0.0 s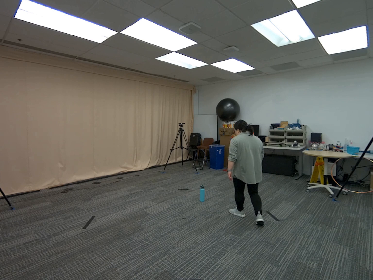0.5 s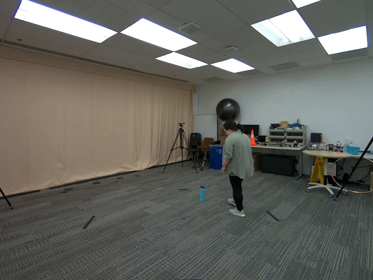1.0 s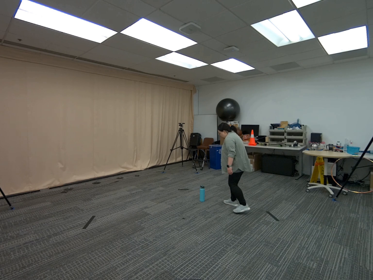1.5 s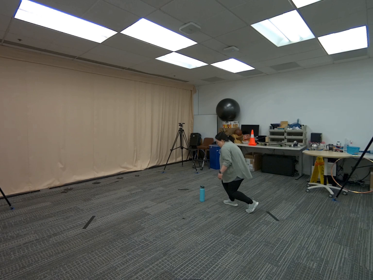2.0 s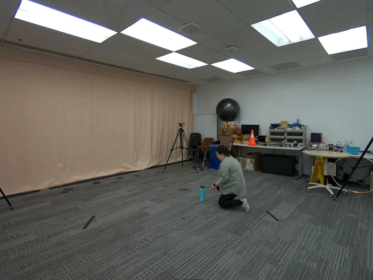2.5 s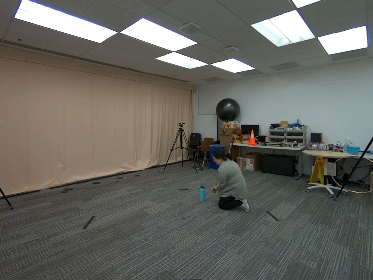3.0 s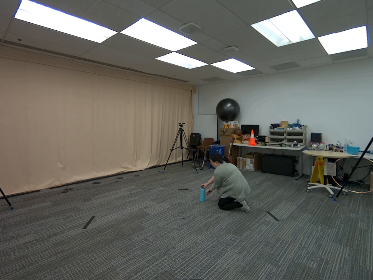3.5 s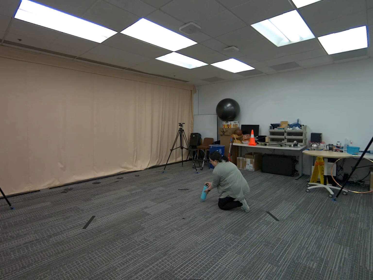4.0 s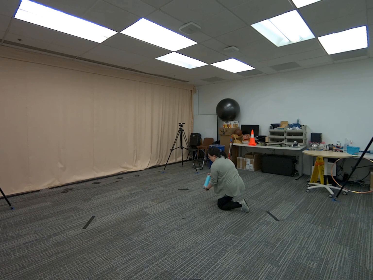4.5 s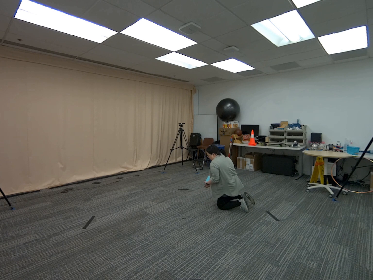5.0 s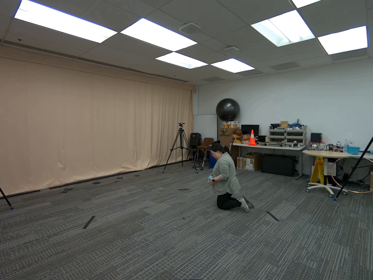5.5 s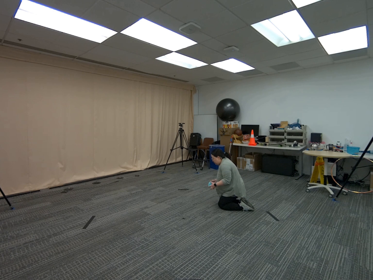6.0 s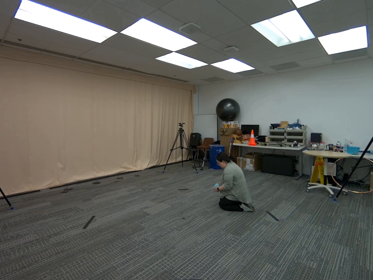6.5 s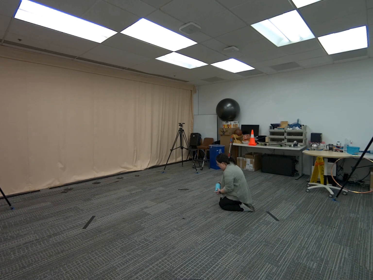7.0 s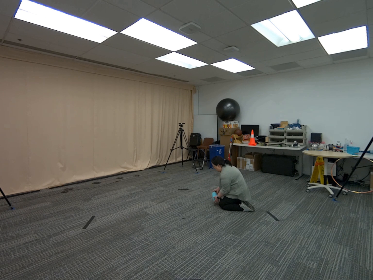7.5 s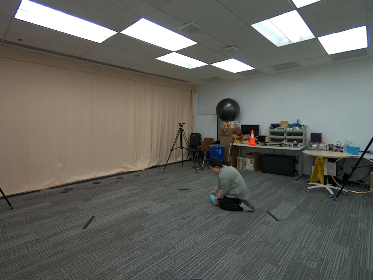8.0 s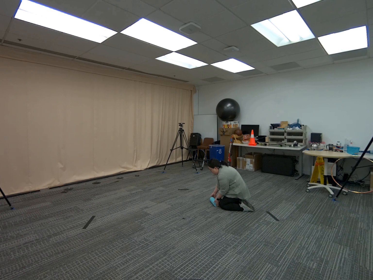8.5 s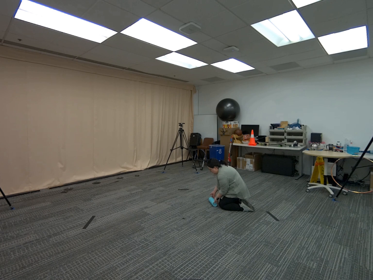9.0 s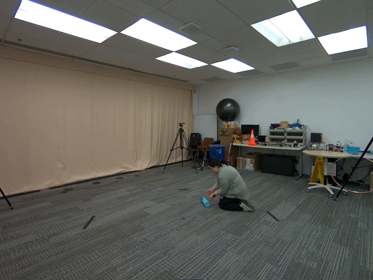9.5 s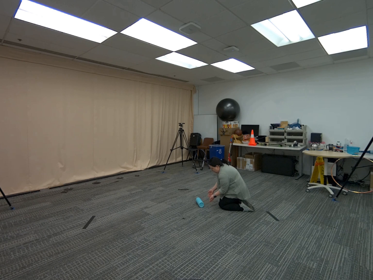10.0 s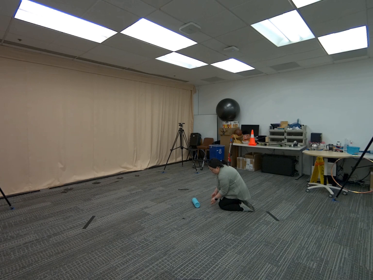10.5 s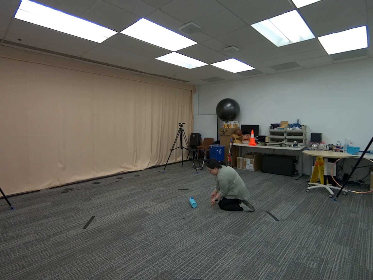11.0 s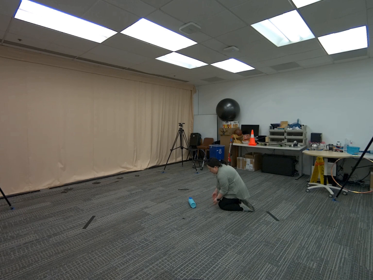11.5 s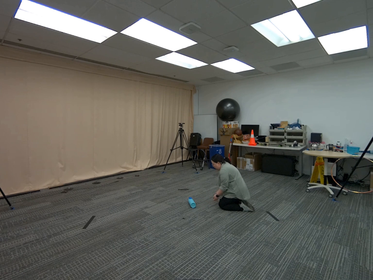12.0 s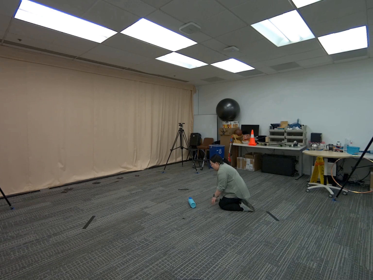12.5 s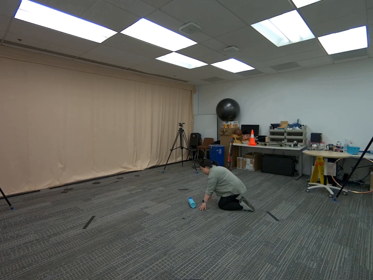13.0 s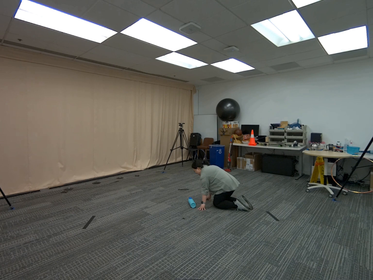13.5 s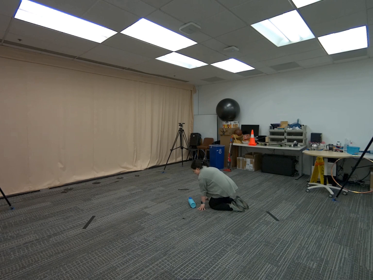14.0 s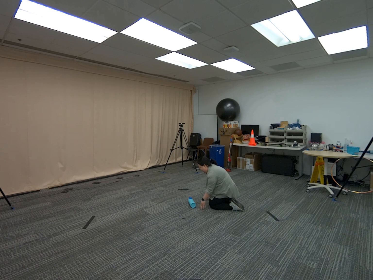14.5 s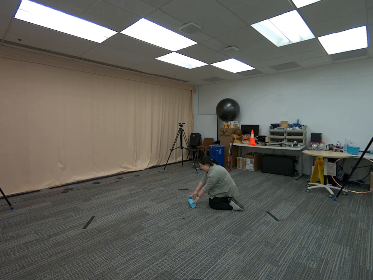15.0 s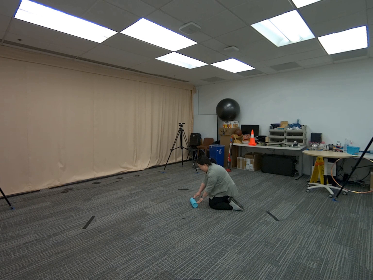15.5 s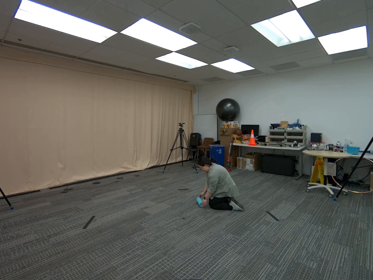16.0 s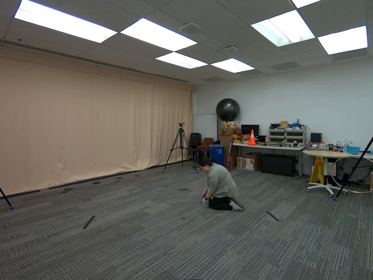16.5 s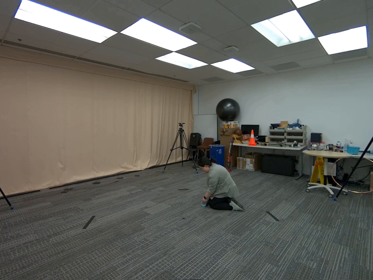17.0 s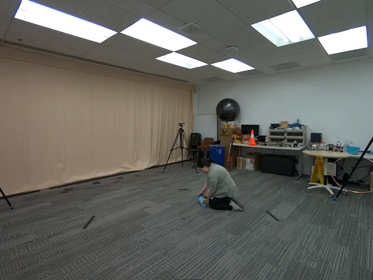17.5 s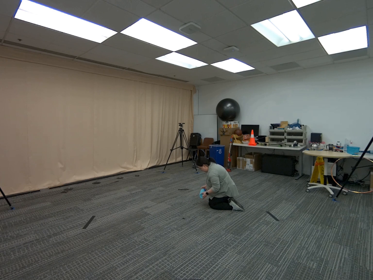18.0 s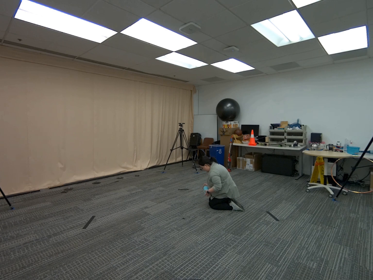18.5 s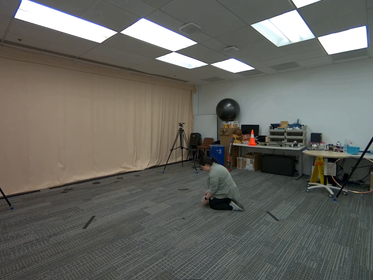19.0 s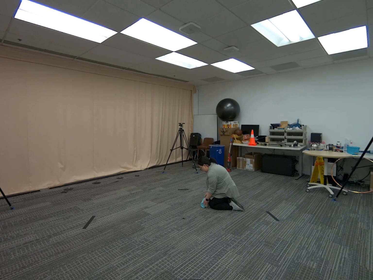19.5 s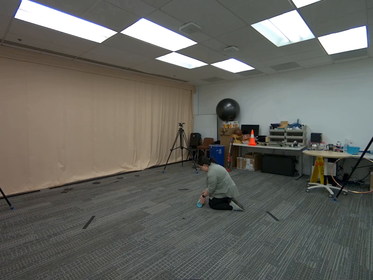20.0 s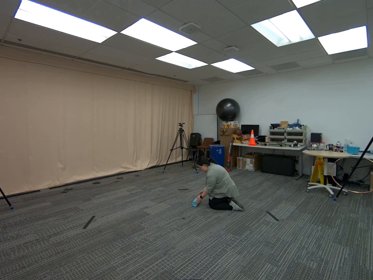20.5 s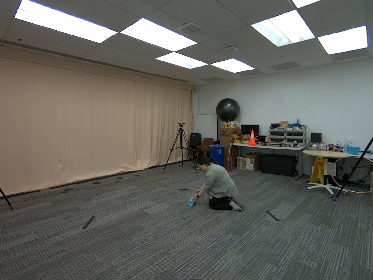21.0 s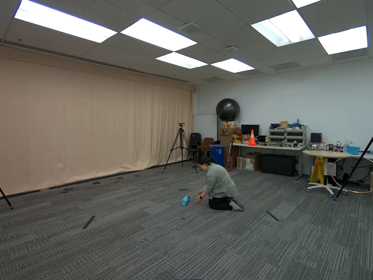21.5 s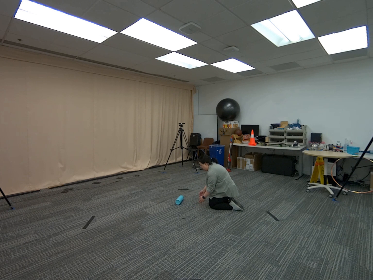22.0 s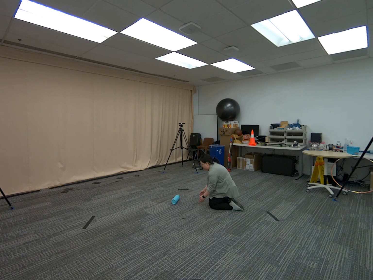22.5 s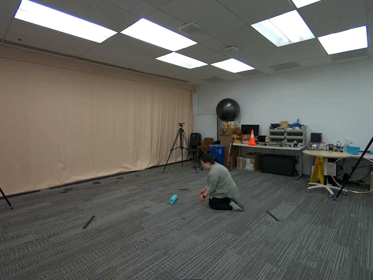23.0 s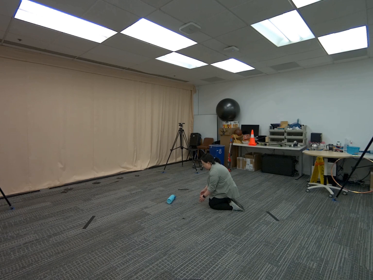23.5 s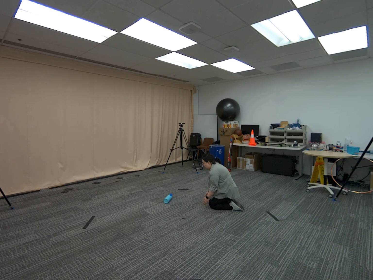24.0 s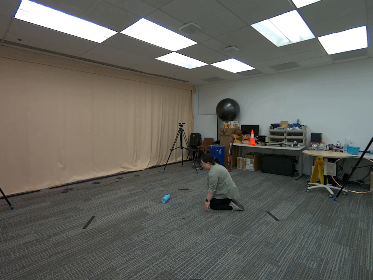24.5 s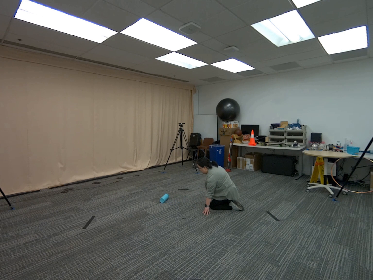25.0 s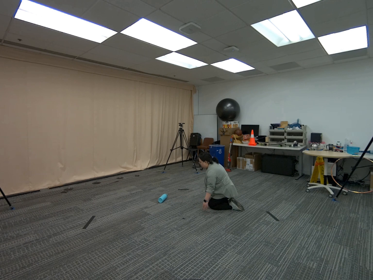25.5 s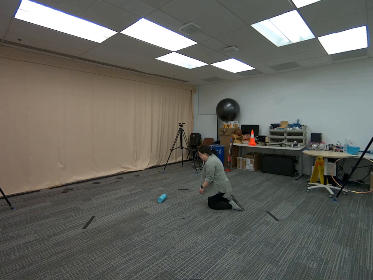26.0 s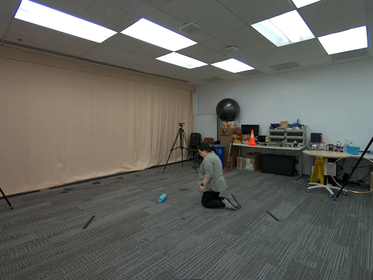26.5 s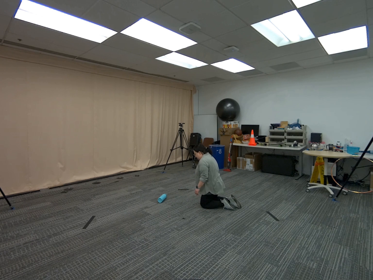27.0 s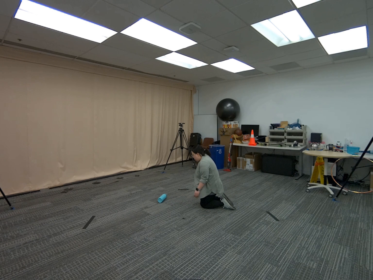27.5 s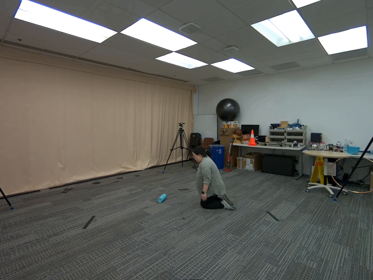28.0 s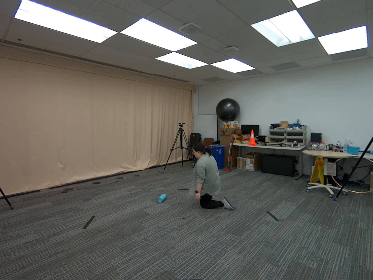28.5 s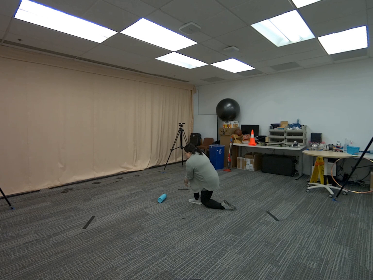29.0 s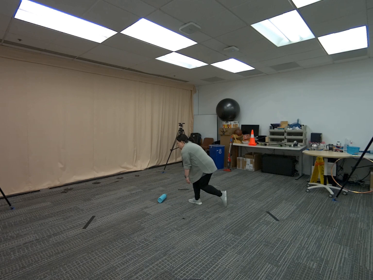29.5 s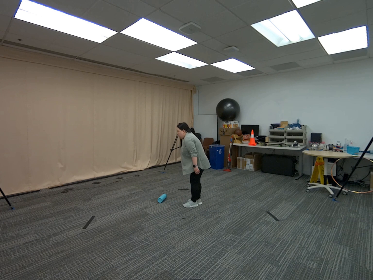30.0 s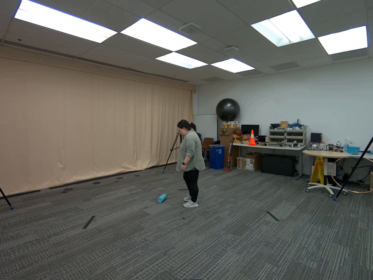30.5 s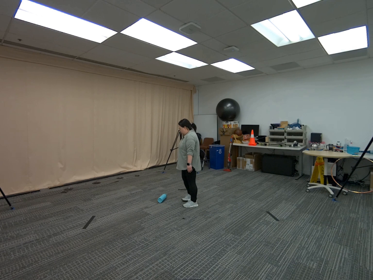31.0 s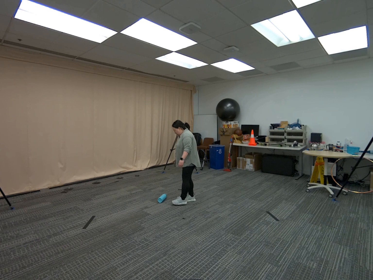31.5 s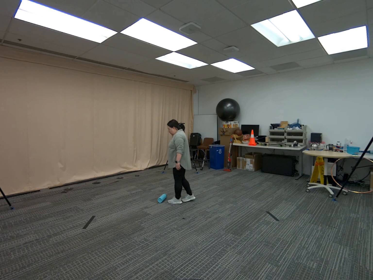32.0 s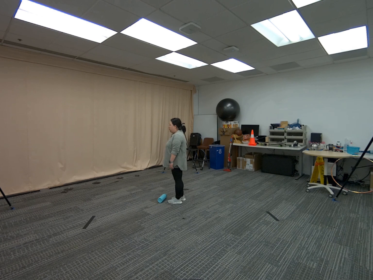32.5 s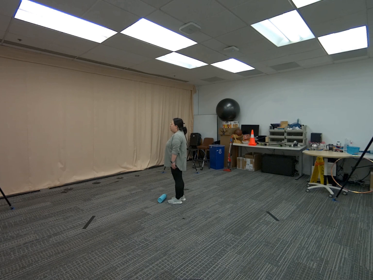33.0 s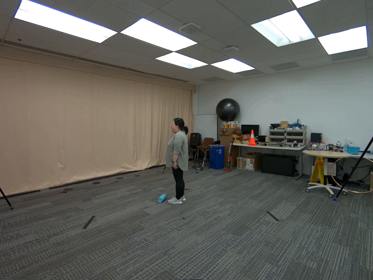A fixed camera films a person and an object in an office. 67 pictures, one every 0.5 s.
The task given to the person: Walk to the cyan water bottle on the ground, use both of your hands to place the bottle sideways and gently push the bottle to roll it across the ground.
